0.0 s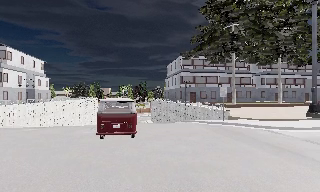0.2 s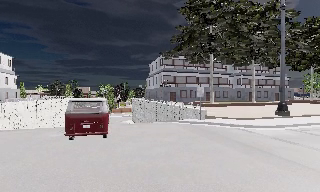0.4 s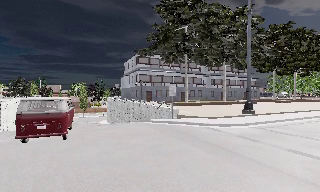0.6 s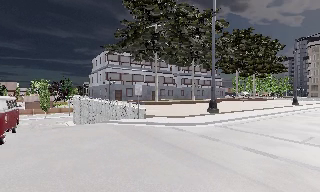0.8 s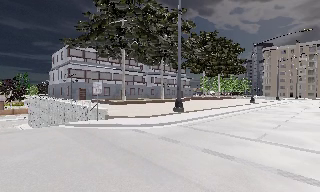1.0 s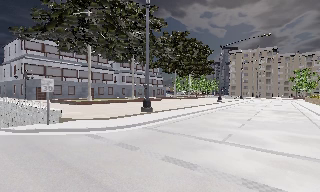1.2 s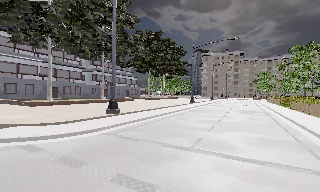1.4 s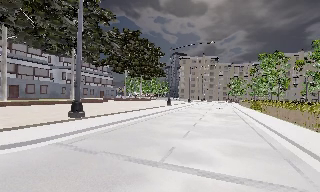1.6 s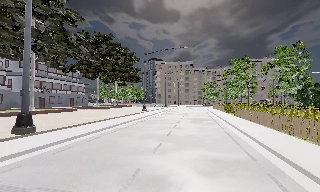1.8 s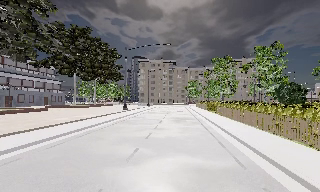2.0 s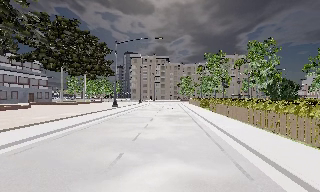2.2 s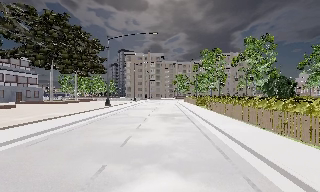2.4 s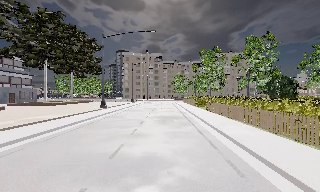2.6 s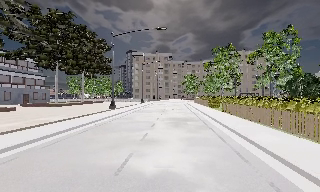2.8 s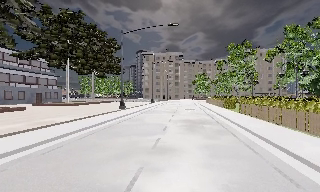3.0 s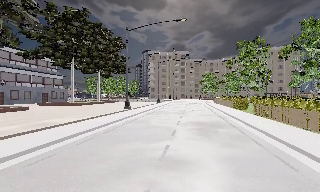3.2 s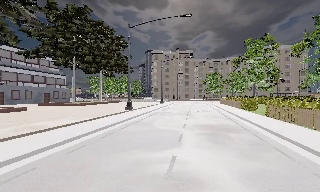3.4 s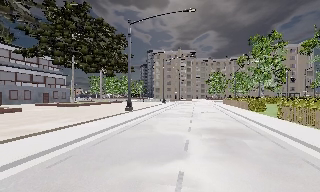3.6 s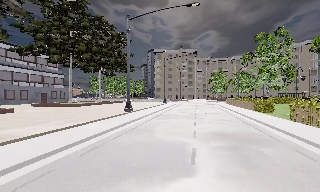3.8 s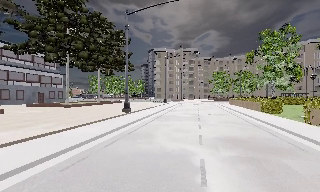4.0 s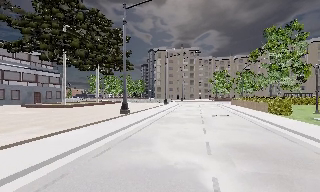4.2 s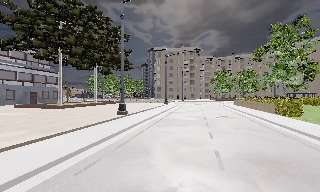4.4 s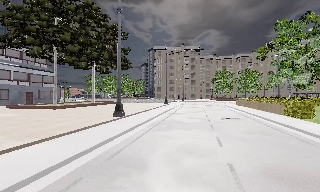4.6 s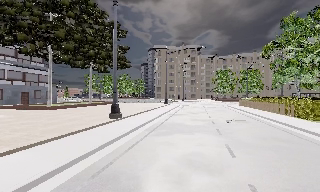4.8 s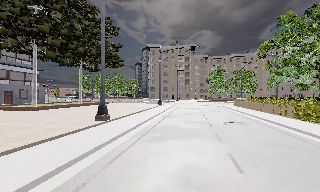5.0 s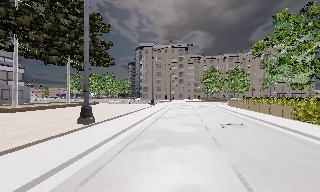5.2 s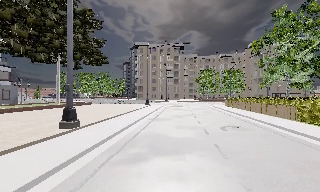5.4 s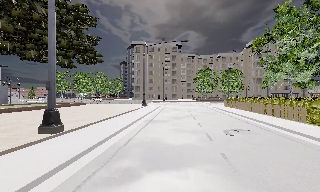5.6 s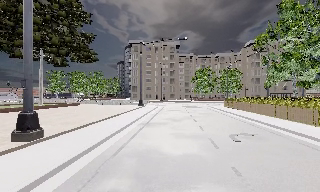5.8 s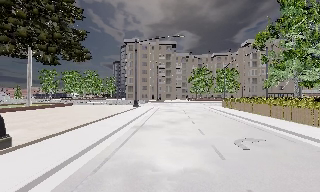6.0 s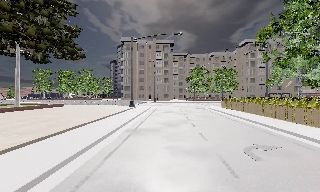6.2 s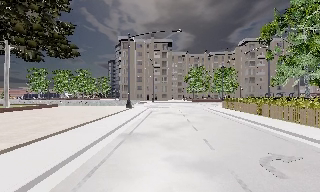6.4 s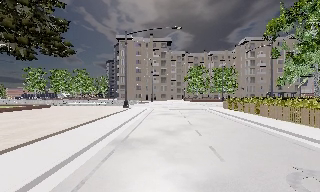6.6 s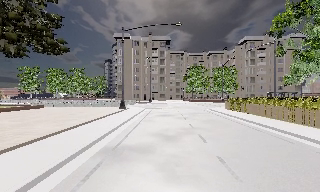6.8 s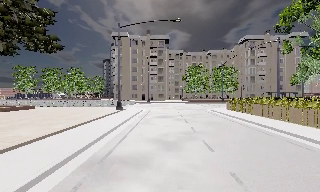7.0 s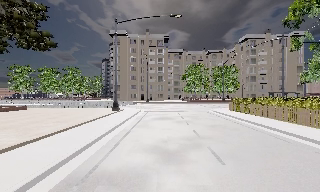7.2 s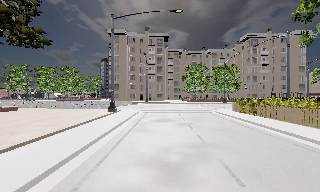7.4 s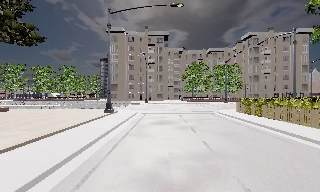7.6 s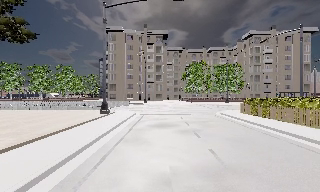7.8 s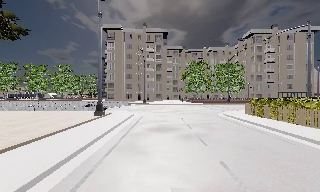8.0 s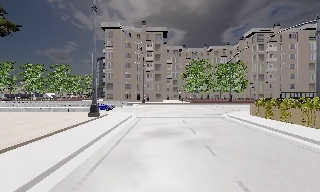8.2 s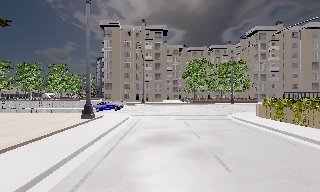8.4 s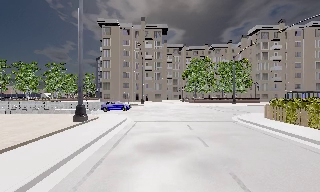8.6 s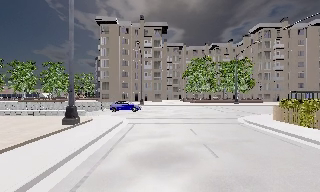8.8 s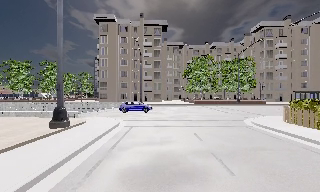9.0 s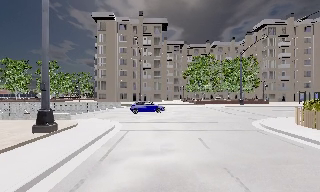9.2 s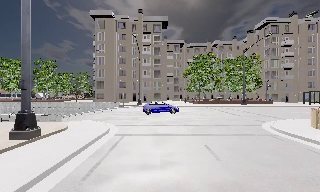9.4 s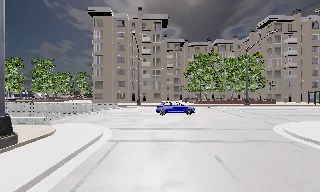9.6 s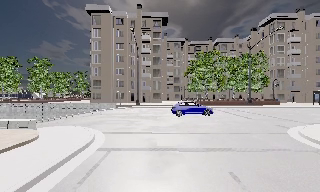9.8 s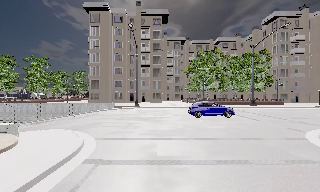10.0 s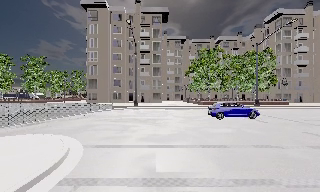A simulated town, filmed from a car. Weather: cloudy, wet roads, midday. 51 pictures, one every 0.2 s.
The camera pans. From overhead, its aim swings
clockwise.
The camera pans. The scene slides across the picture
to the left.
0.0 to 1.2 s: The camera swings to its right by about 50 degrees, and the scene slides to the left. It travels forward and to its right, about 5 m. It gains speed.
1.2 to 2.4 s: The scene slides to the left, as the camera pans about 25 degrees to its right. It travels forward, about 6 m, so what stands in front looms larger.
2.4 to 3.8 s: The camera swings to its left by about 10 degrees, and the scene slides to the right. It travels forward, about 8 m, so what stands in front looms larger.
3.8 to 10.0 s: The scene slides to the left, as the camera pans about 15 degrees to its right. It travels forward, about 35 m, so what stands in front looms larger.
The film runs forward here.
